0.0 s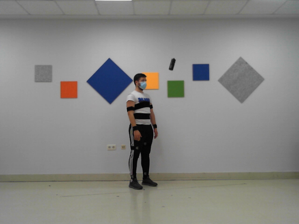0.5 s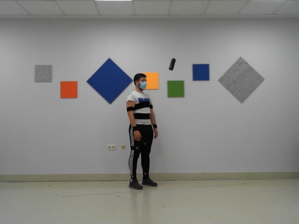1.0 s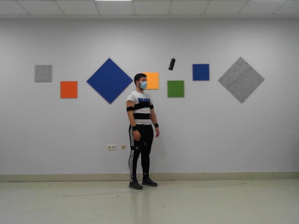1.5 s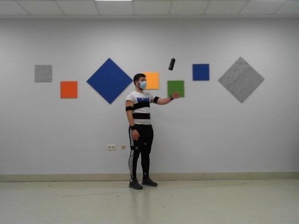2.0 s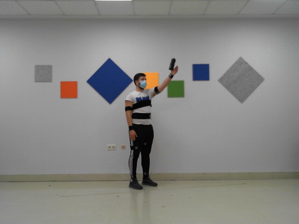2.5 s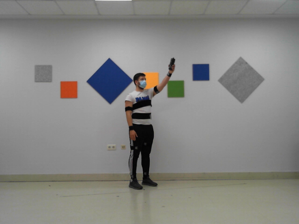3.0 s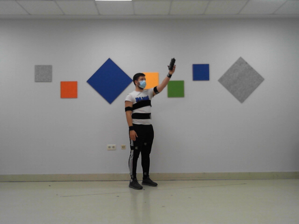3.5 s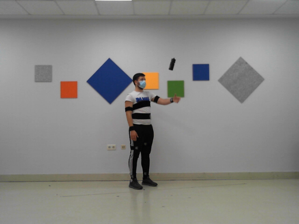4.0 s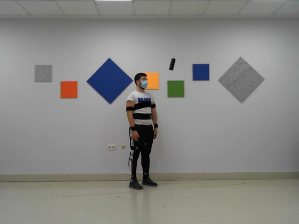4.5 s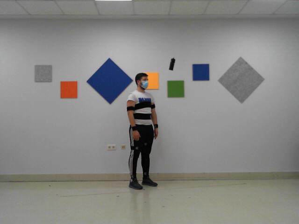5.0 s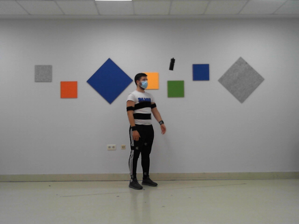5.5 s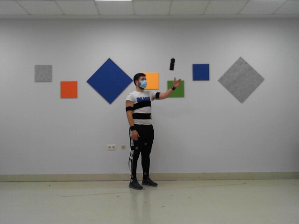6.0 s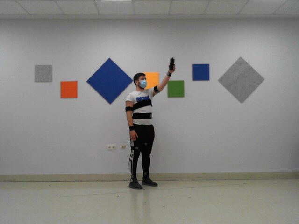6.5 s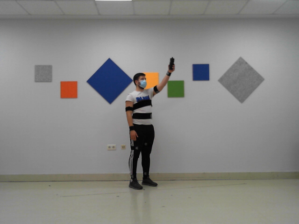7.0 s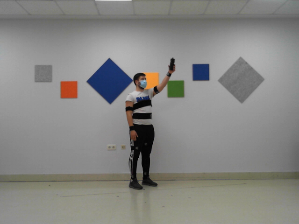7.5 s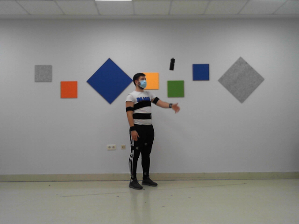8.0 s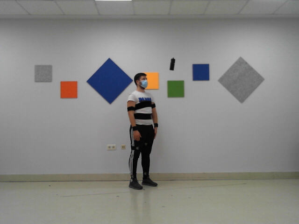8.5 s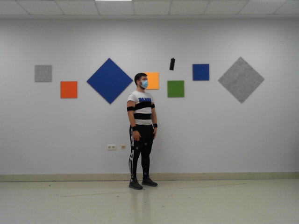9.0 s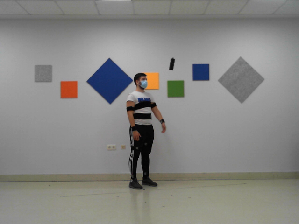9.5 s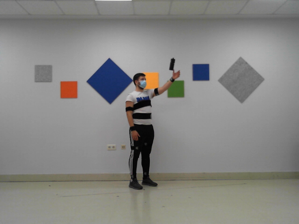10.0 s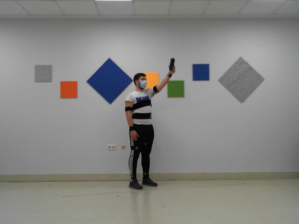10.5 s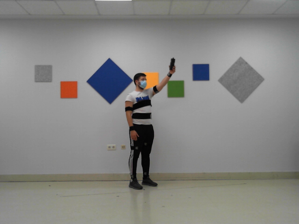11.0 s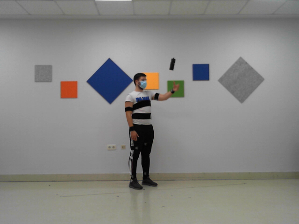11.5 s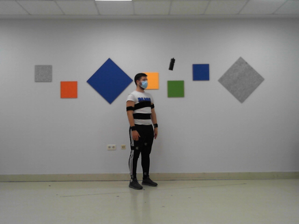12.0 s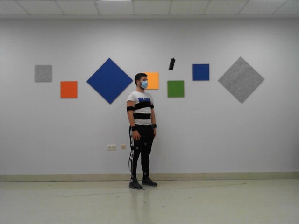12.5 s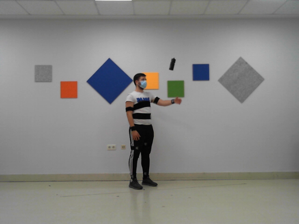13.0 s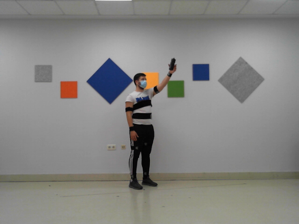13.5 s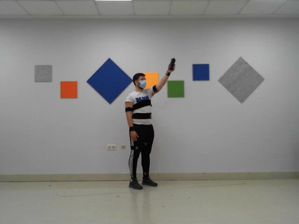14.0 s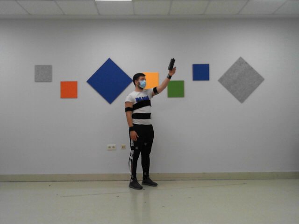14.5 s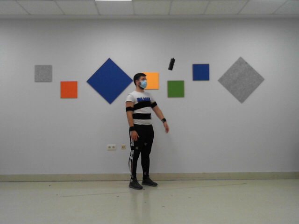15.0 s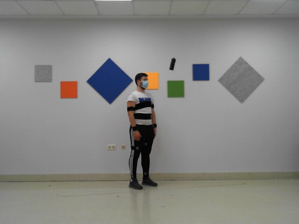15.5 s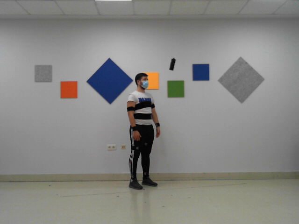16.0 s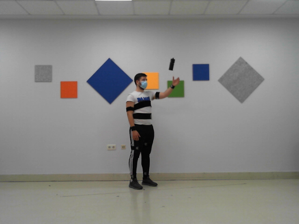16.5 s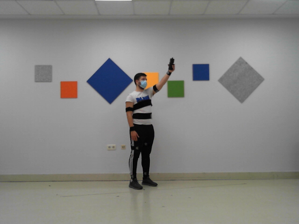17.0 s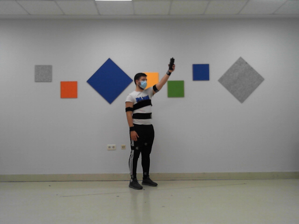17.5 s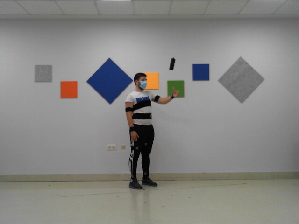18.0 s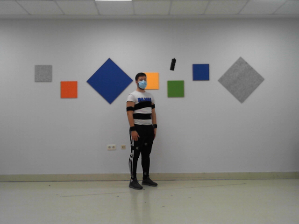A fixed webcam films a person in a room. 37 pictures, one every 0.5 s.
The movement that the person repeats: Reach up for a bottle in a high position, left hand.
